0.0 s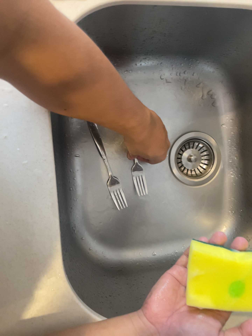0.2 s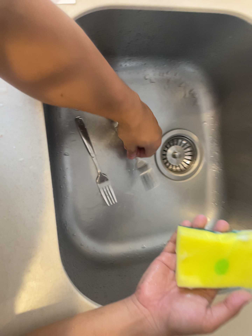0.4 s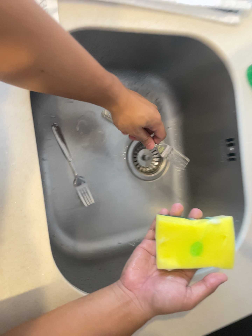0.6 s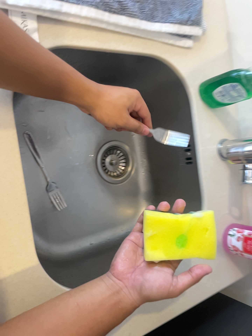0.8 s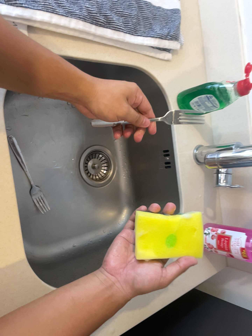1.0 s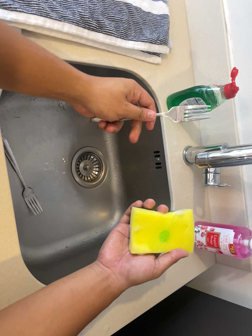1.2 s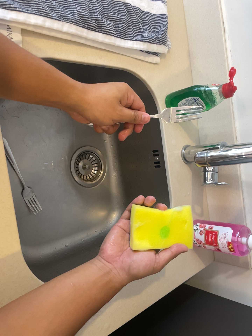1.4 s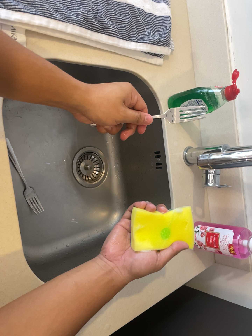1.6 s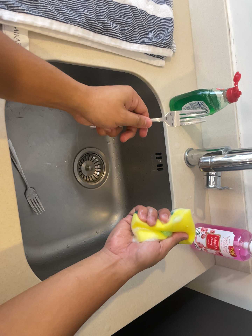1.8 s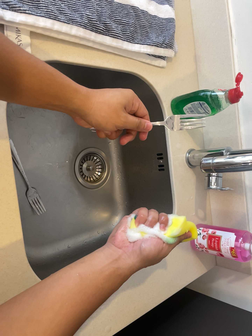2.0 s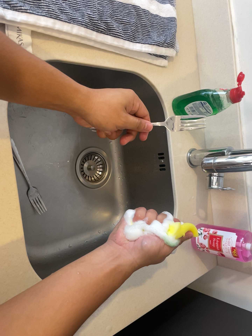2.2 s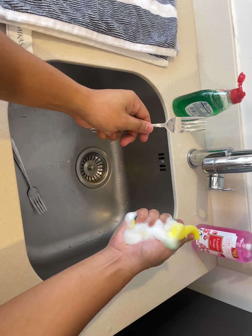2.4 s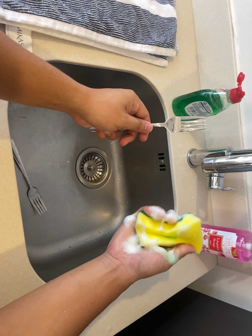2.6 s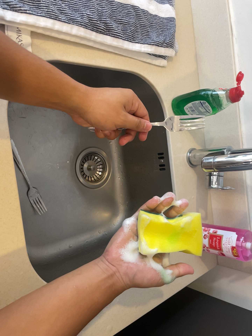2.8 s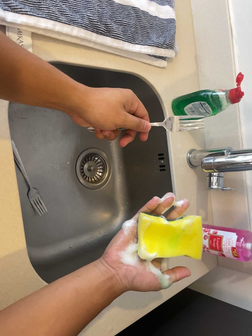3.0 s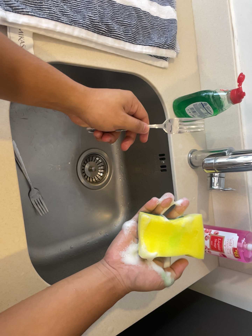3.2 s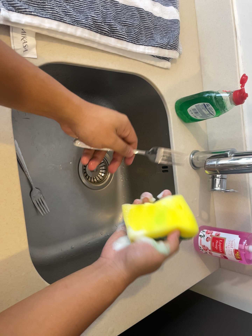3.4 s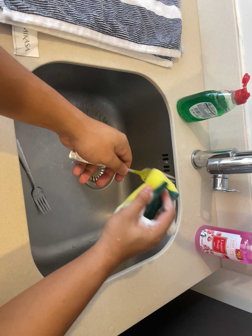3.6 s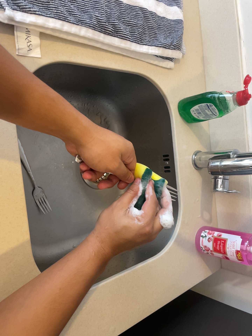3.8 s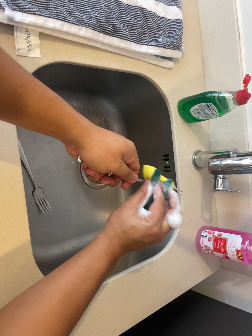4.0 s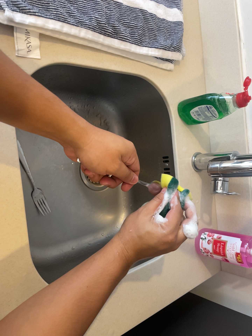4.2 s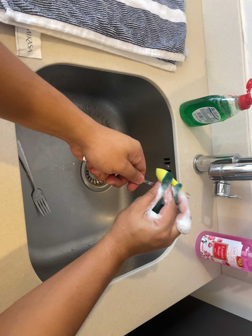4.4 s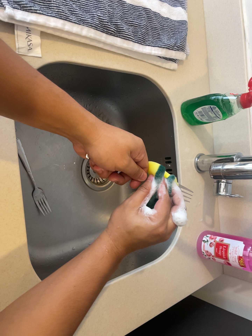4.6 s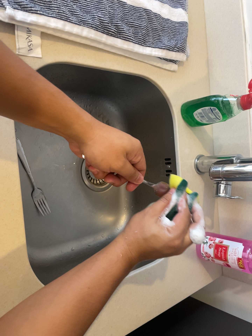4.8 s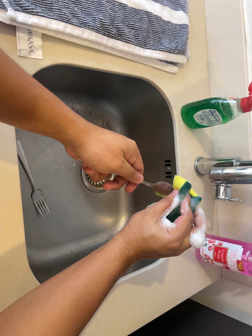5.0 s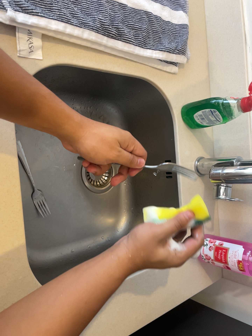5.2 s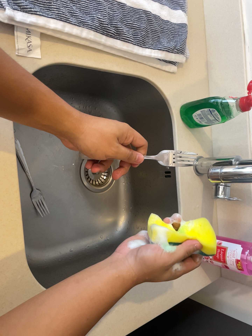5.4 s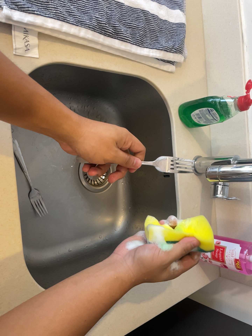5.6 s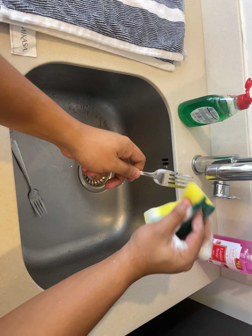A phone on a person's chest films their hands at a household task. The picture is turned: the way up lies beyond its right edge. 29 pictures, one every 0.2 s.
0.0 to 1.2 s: The scene slides to the left, as the camera pans about 30 degrees to its right. It travels backward and to its left, about 18 cm.
1.2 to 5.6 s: The camera shifts only a little, or ends up much as it began.
The film runs forward here.
